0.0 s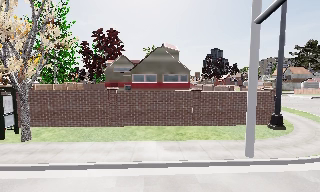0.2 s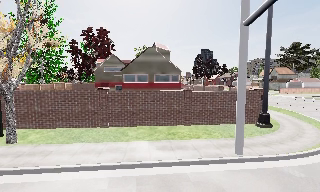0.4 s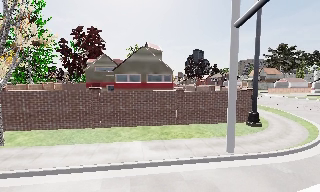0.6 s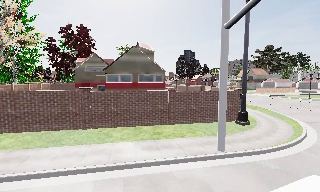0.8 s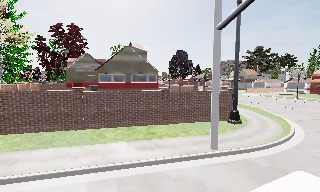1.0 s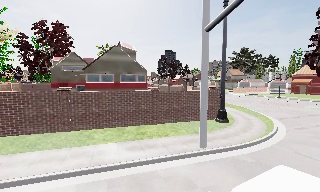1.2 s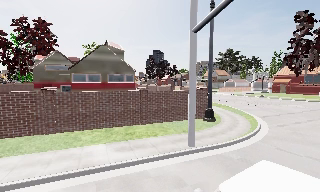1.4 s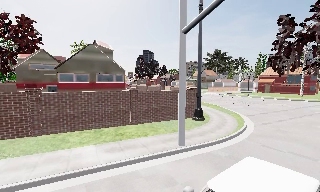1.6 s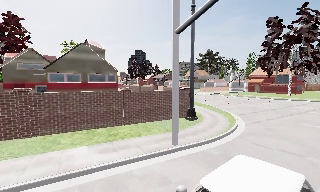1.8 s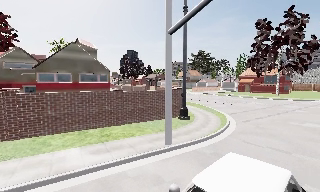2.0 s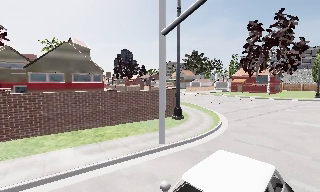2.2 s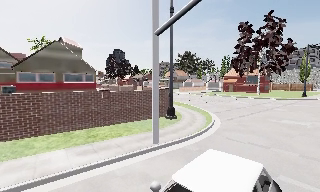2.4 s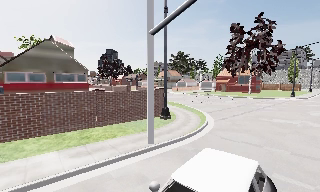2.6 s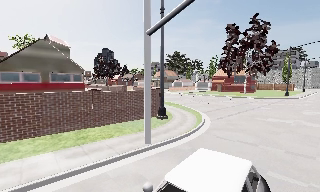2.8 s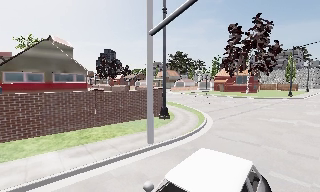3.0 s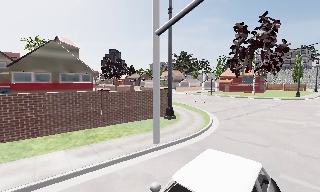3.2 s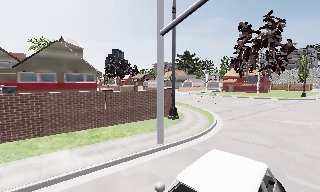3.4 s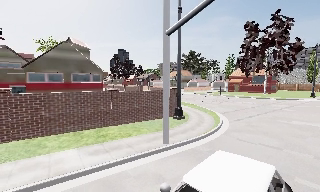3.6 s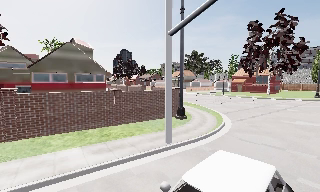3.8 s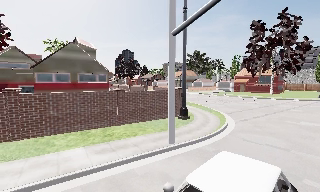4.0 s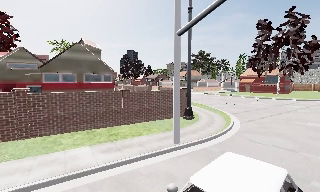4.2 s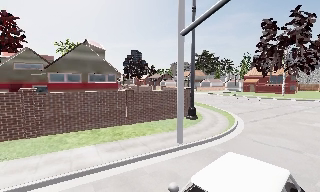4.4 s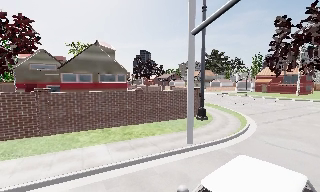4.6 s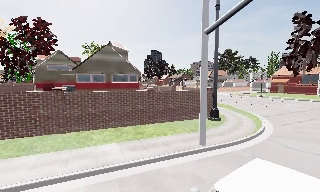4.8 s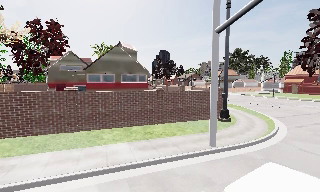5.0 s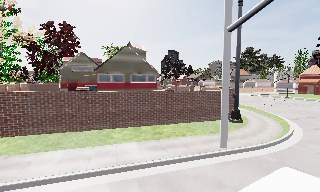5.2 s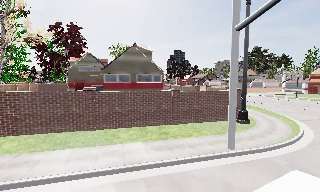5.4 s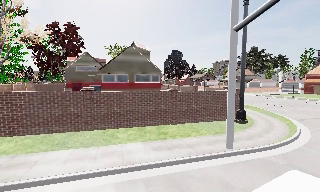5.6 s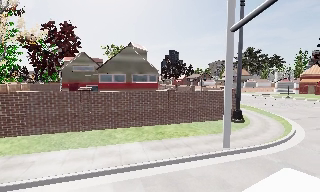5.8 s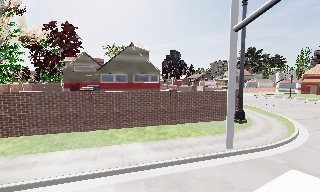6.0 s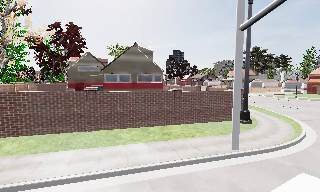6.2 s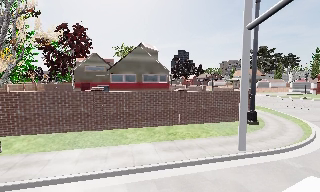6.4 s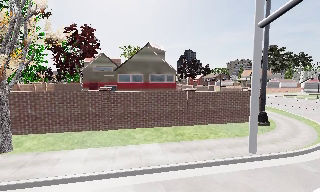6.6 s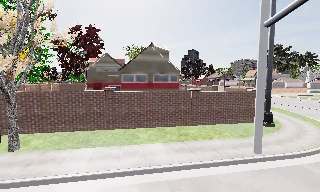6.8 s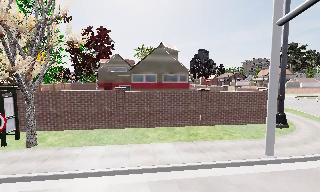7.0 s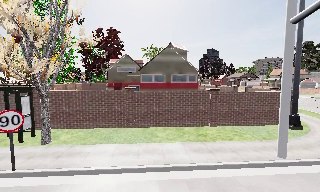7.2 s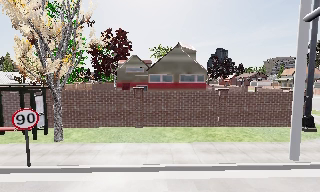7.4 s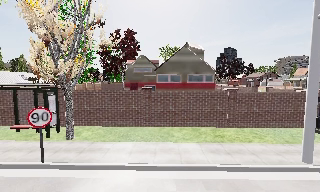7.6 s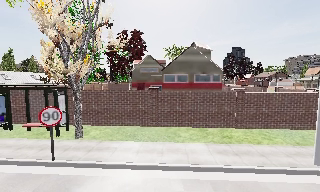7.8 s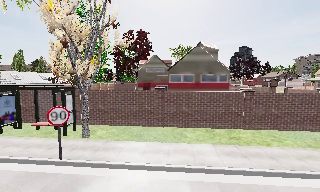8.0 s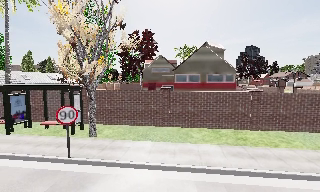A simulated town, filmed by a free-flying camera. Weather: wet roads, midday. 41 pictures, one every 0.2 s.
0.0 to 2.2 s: The camera pans to its right, which is clockwise from overhead, by about 35 degrees.
2.2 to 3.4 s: The camera shifts only a little, or ends up much as it began.
3.4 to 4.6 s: The camera pans to its left, which is counterclockwise from overhead, by about 10 degrees.
4.6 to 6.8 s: The scene slides to the right, as the camera pans about 15 degrees to its left. It travels to its left, about 0.5 m, so close, fixed things drift to the right.
6.8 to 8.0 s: The camera pans to its left, which is counterclockwise from overhead, by about 15 degrees.
The film runs forward here.
